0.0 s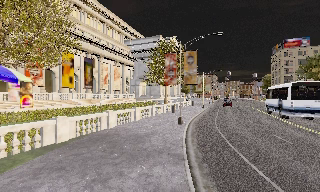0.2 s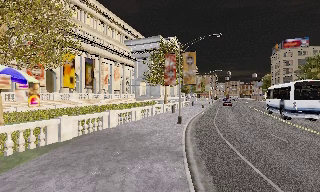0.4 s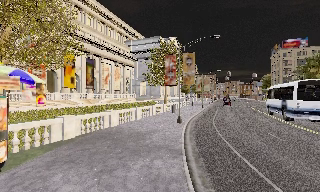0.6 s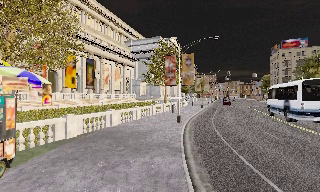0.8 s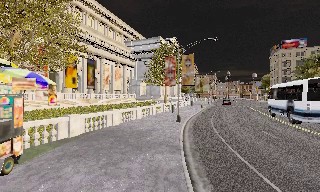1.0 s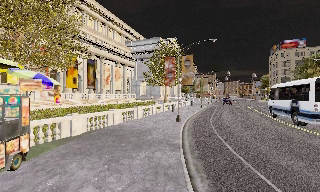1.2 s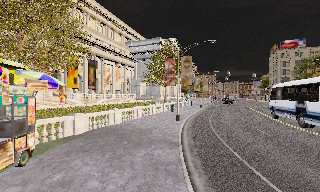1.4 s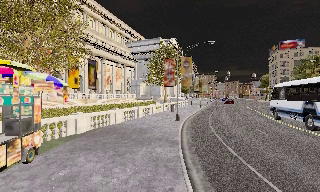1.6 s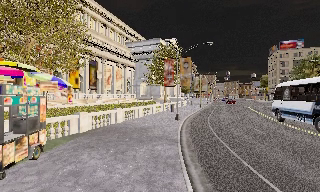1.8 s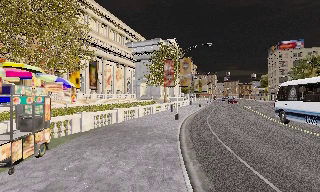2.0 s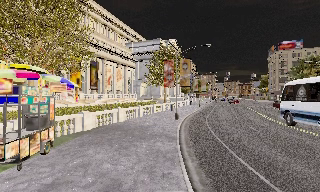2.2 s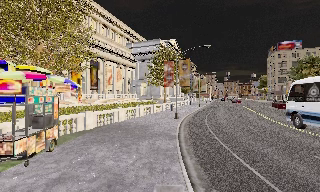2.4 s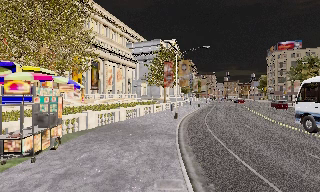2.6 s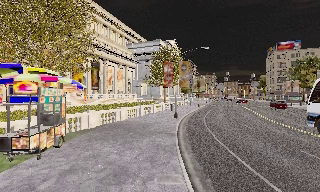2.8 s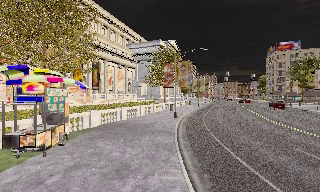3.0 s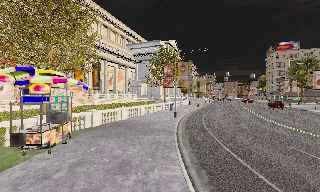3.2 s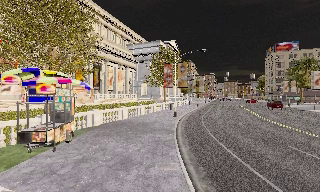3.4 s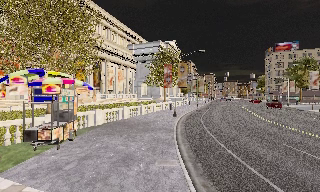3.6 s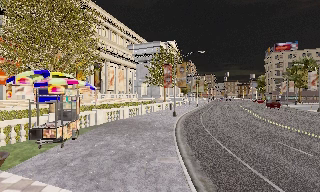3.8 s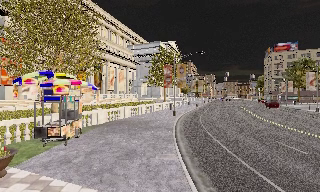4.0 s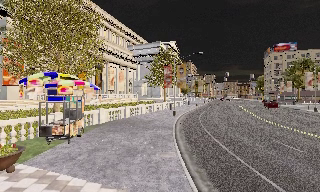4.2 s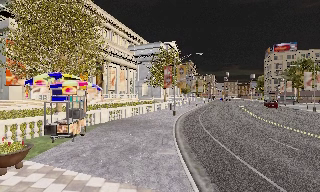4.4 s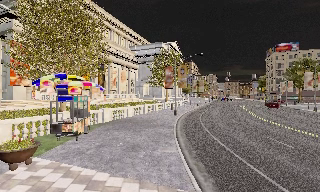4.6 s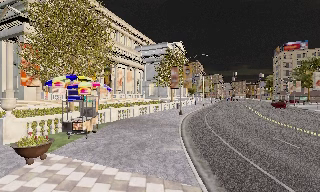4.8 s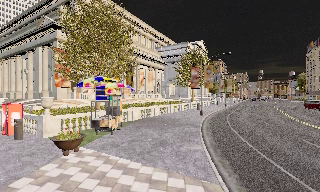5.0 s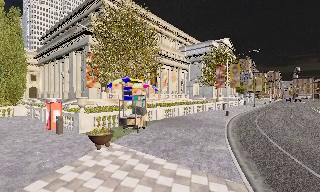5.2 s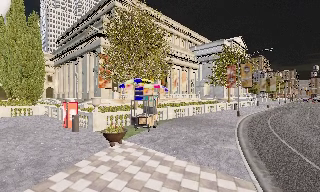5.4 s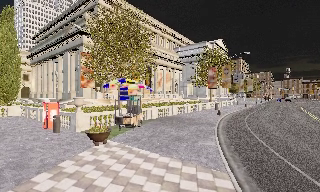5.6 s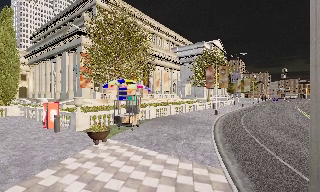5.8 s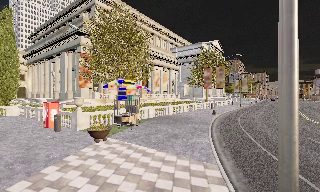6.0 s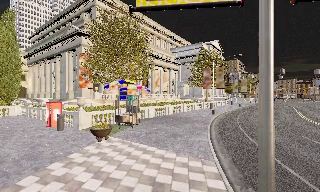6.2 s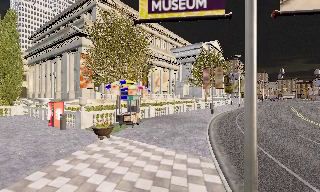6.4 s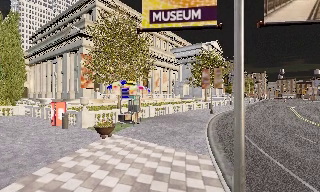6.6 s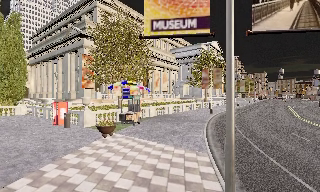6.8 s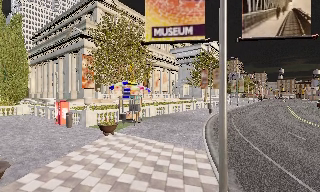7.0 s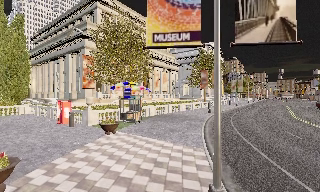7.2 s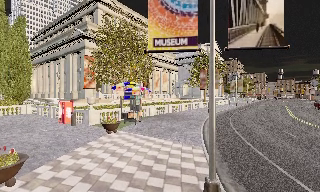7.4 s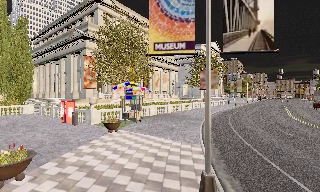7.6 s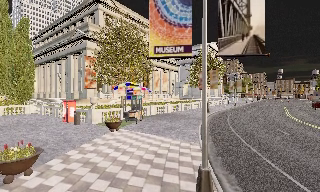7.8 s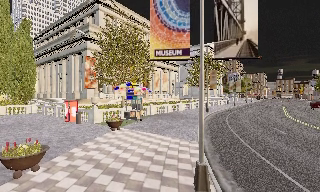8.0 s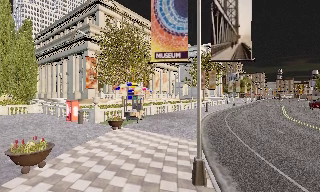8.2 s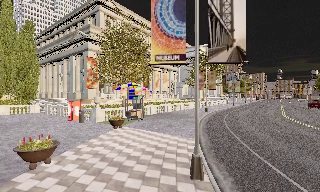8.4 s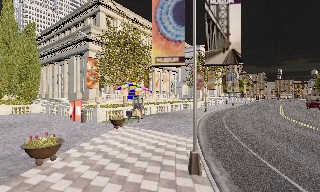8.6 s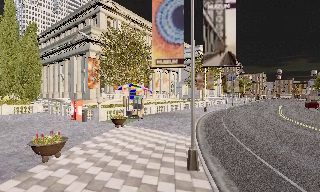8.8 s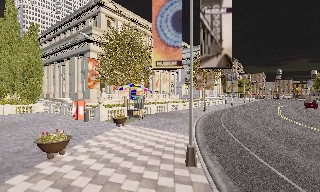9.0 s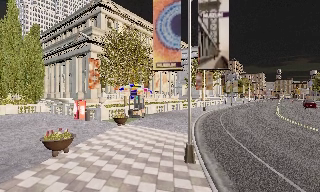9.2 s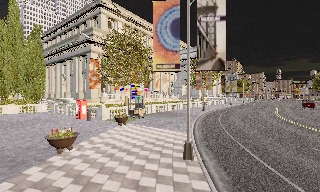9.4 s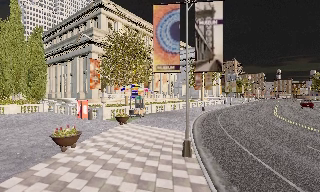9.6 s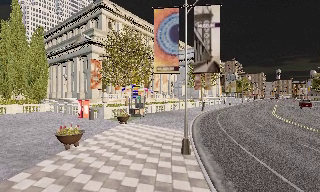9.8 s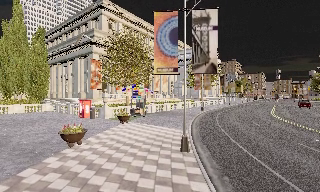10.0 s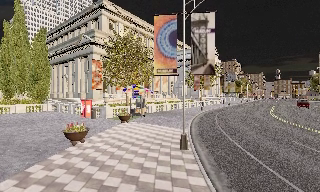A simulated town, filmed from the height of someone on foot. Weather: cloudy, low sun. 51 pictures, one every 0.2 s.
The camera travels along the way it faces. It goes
backward.
0.0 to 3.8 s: The camera travels backward, about 6 m, so what stands in front gets smaller.
3.8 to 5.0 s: The camera pans to its left, which is counterclockwise from overhead, by about 20 degrees. It travels backward, about 2 m, so what stands in front gets smaller.
5.0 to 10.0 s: The camera travels backward, about 7 m, so what stands in front gets smaller.
The film runs backward here.
